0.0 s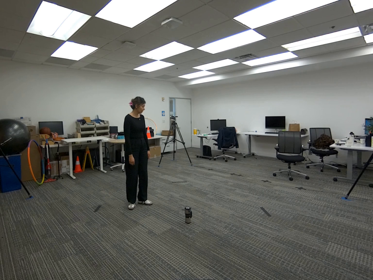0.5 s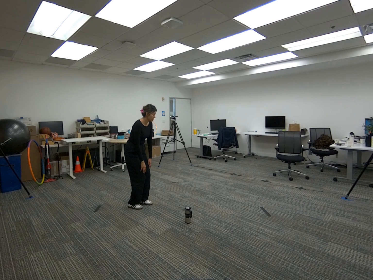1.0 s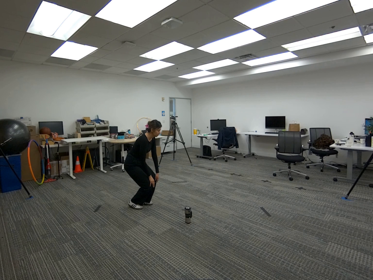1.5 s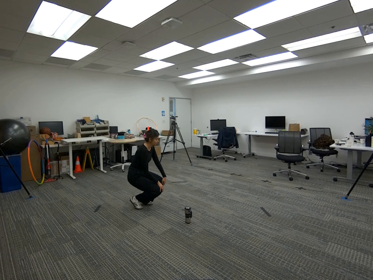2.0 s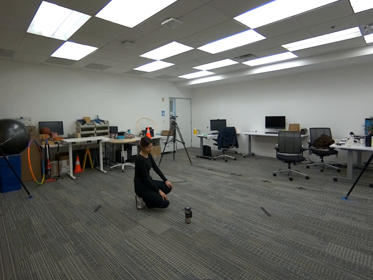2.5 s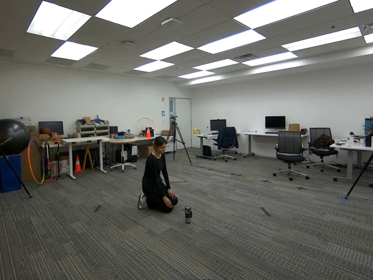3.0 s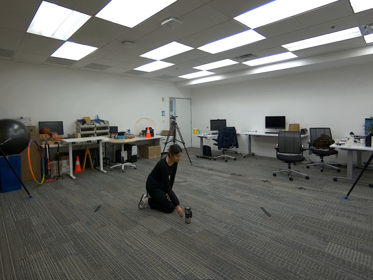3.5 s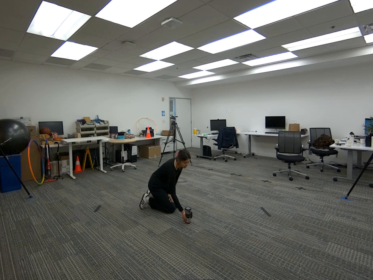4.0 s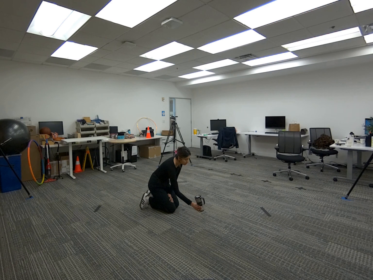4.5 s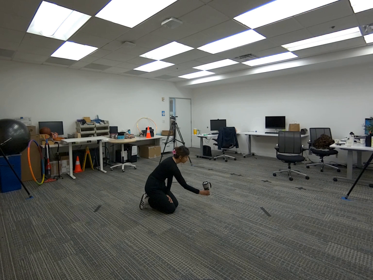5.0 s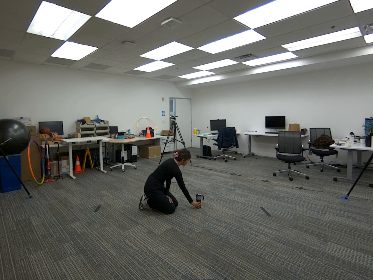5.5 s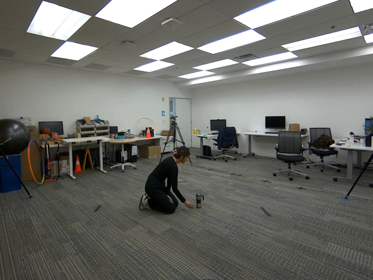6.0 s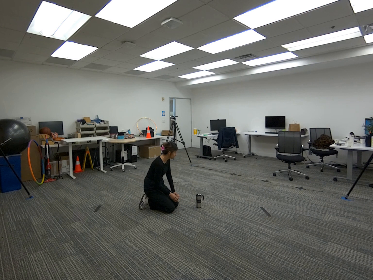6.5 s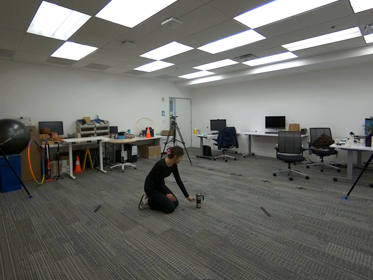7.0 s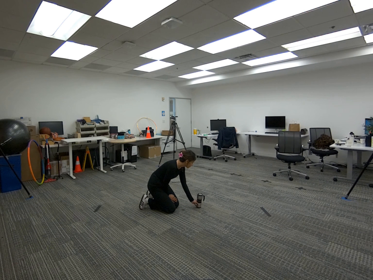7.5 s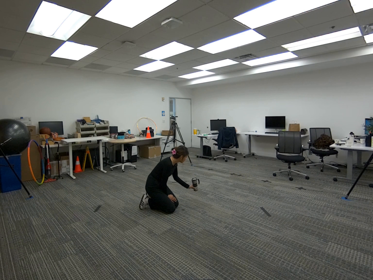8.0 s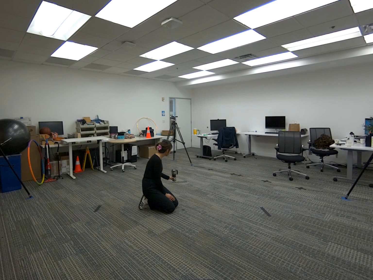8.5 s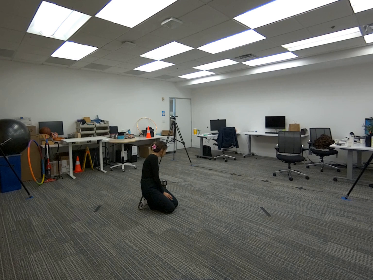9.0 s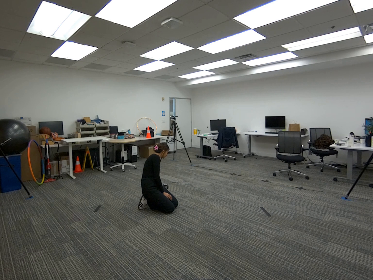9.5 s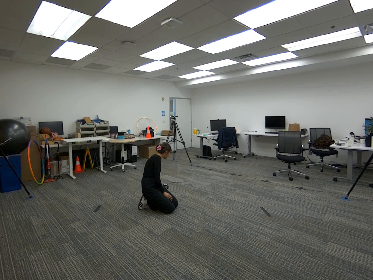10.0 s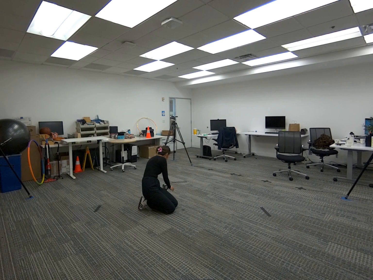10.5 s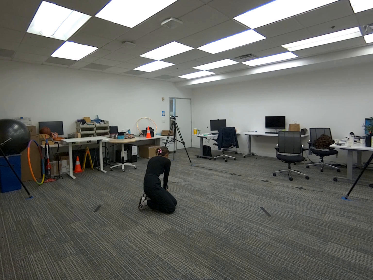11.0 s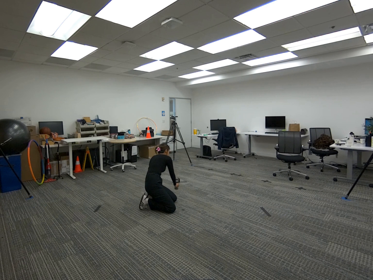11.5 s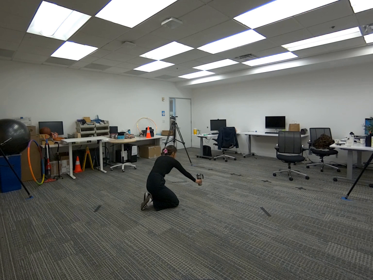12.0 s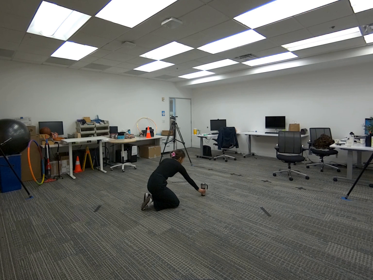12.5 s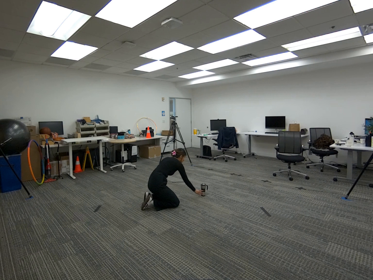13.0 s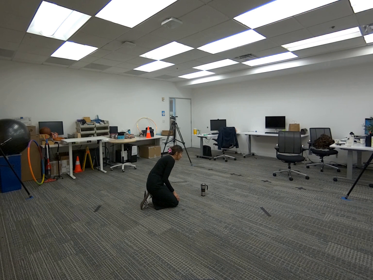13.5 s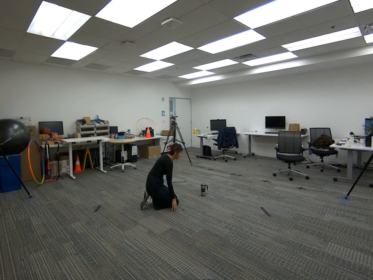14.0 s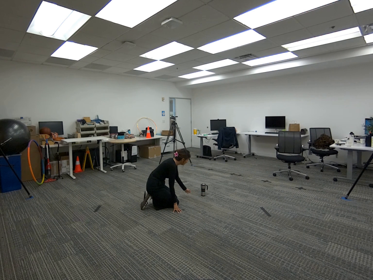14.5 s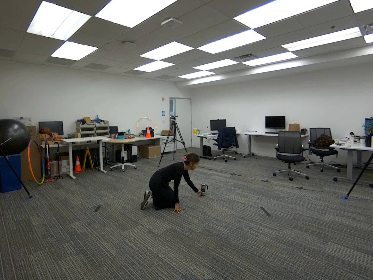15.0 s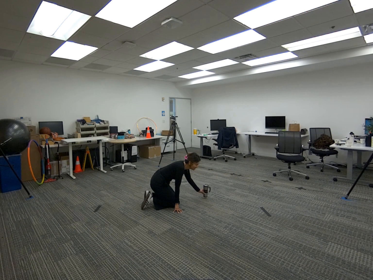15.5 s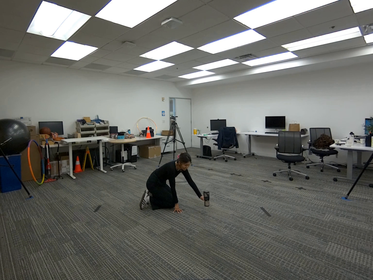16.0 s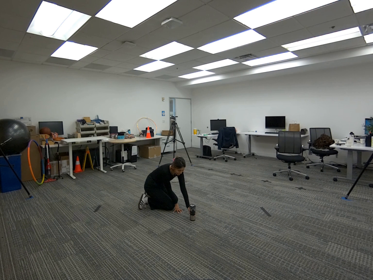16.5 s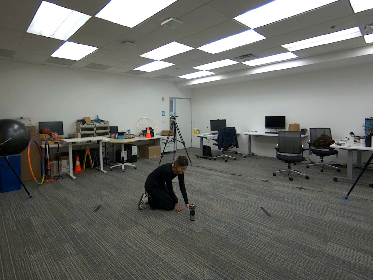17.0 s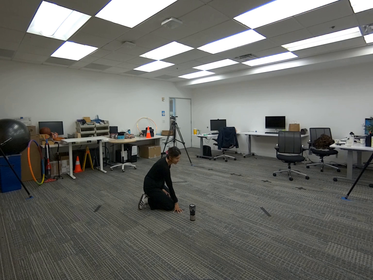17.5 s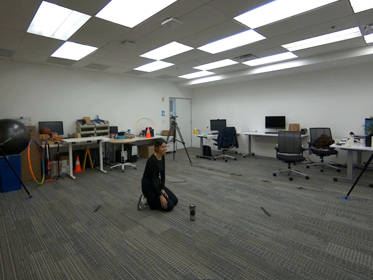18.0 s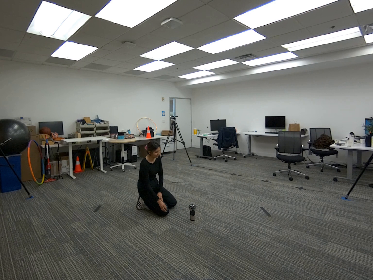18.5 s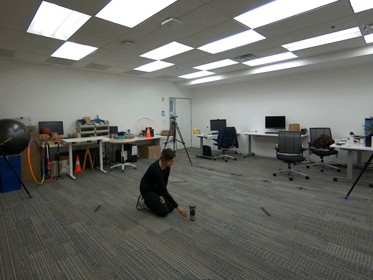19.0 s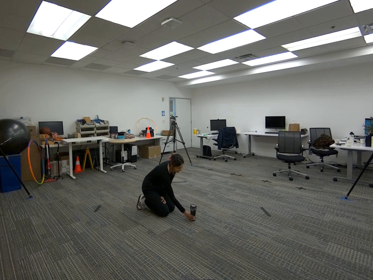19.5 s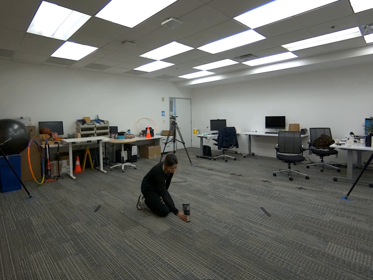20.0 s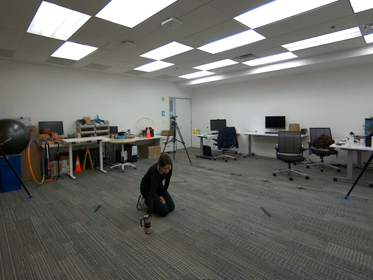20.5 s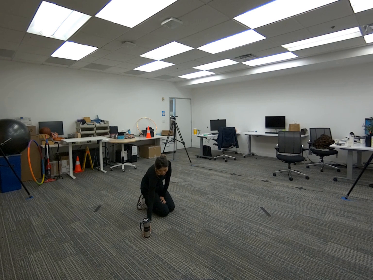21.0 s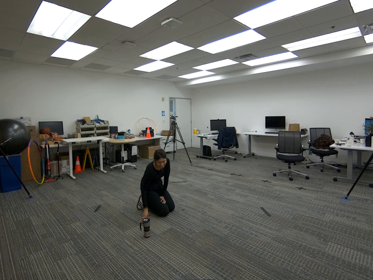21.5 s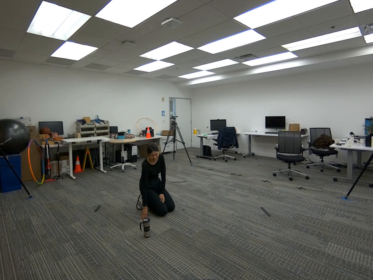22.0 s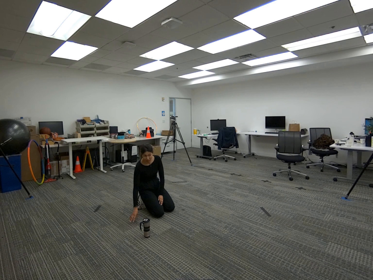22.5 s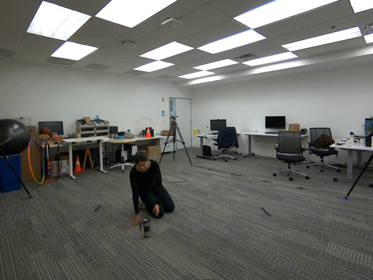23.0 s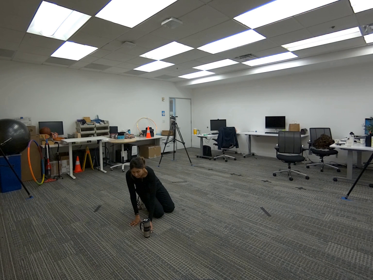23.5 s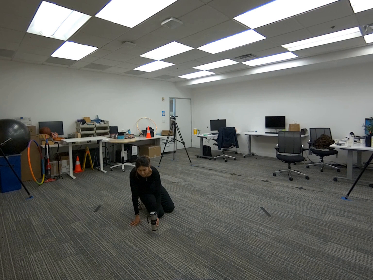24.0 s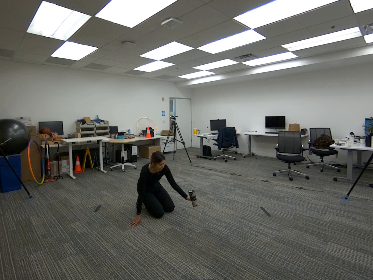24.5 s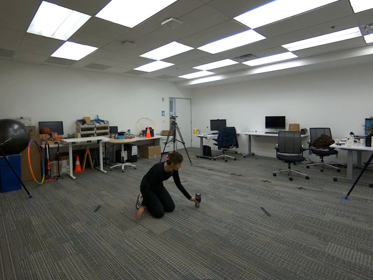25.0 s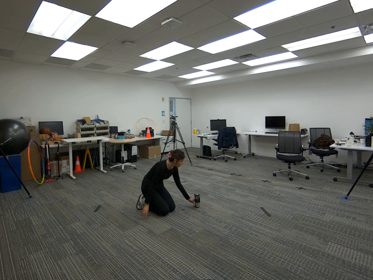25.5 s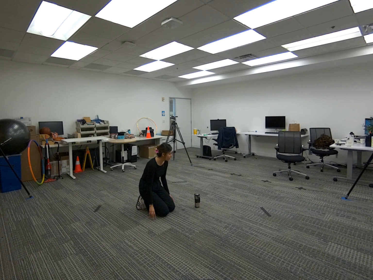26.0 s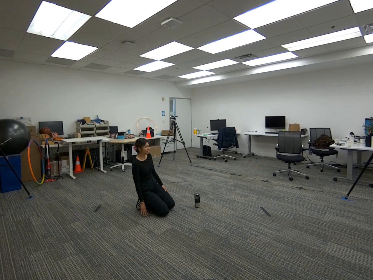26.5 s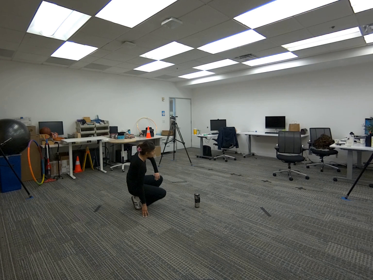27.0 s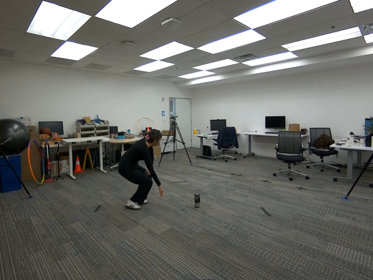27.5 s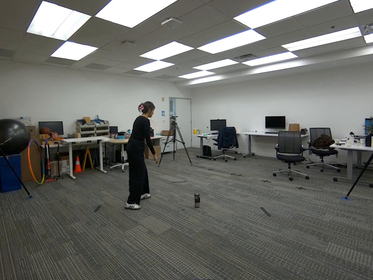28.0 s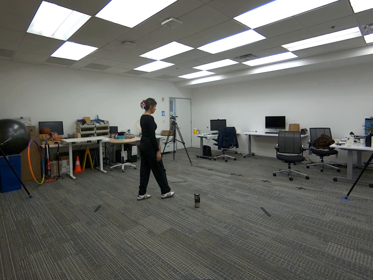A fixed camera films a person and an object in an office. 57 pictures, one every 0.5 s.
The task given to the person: Walk to the coffee mug on the ground, lift it by the base with your right hand and set it down, then repeat with your left, alternating a few times before leaving it on the ground.
